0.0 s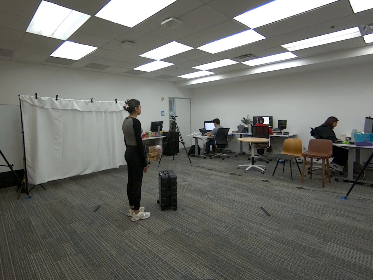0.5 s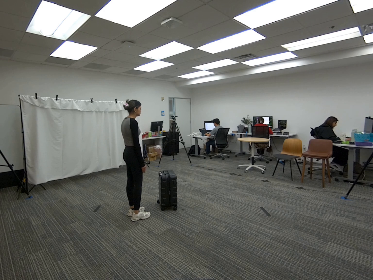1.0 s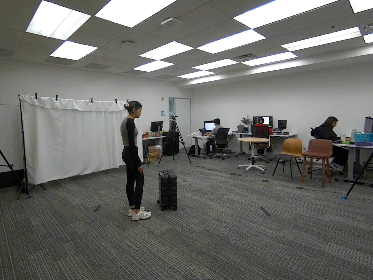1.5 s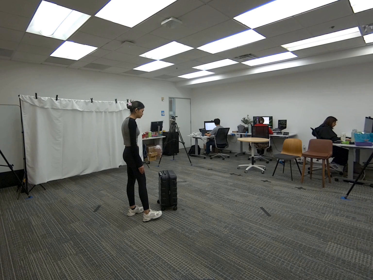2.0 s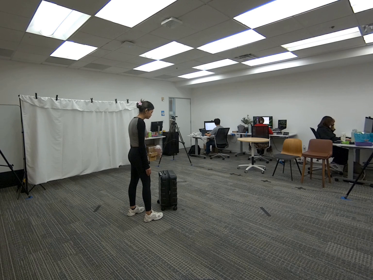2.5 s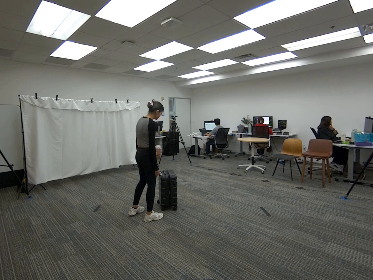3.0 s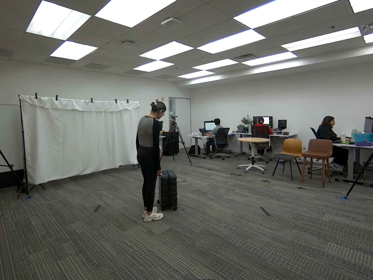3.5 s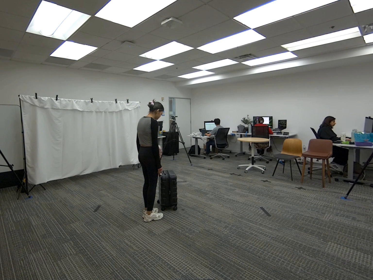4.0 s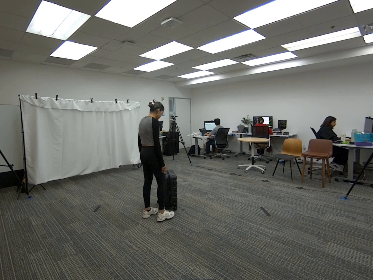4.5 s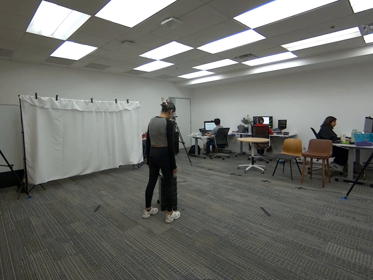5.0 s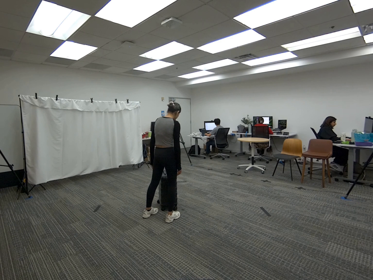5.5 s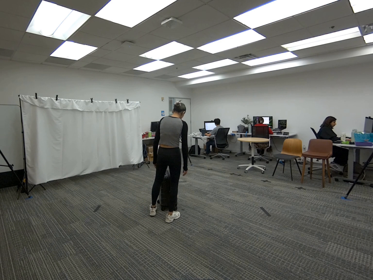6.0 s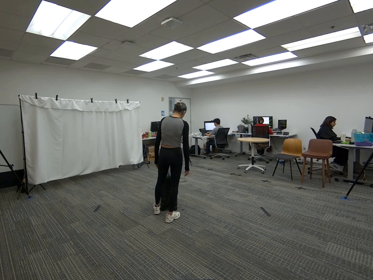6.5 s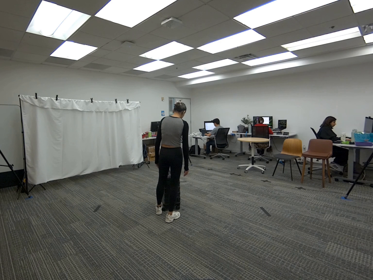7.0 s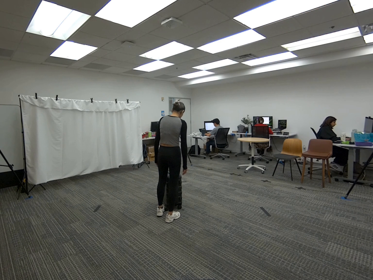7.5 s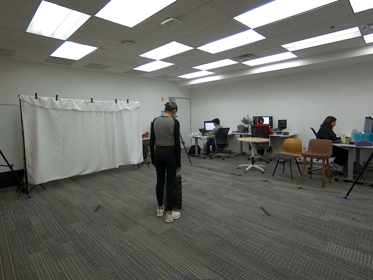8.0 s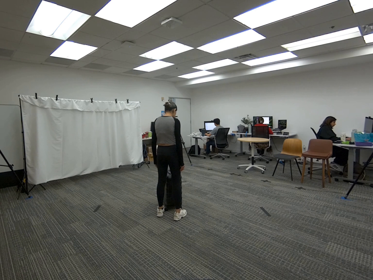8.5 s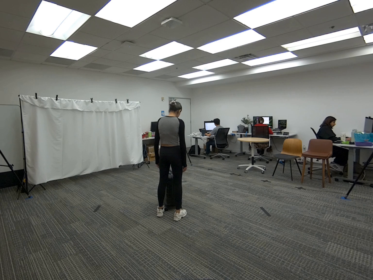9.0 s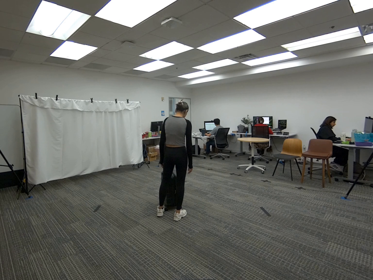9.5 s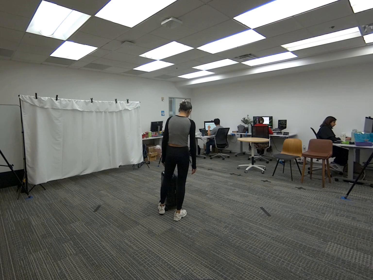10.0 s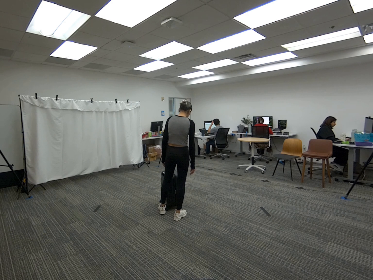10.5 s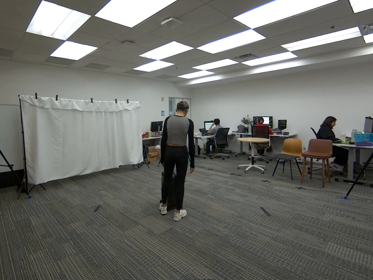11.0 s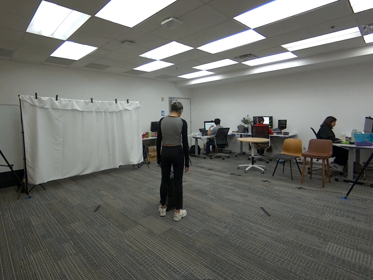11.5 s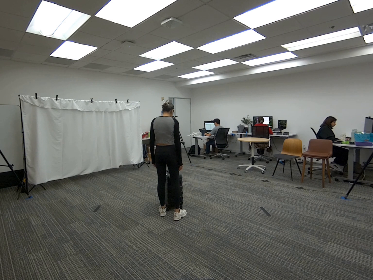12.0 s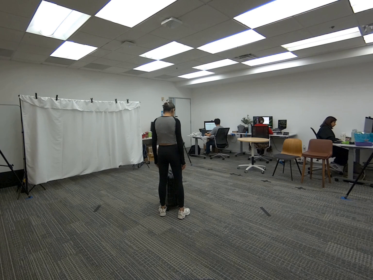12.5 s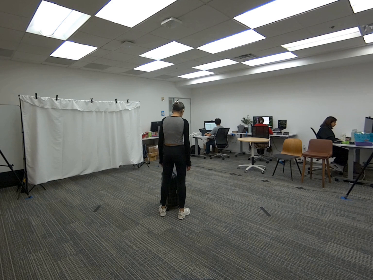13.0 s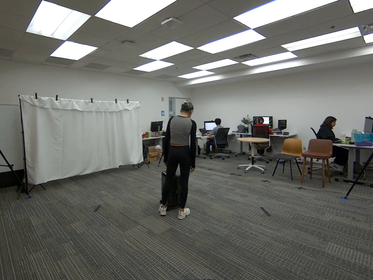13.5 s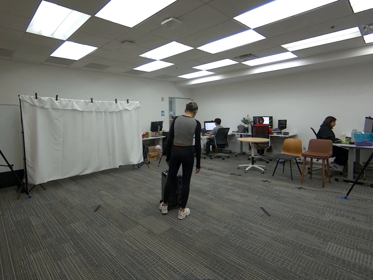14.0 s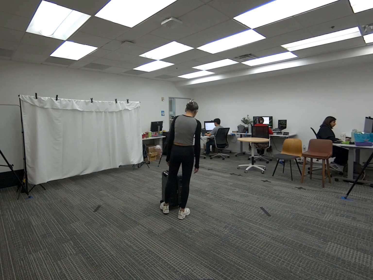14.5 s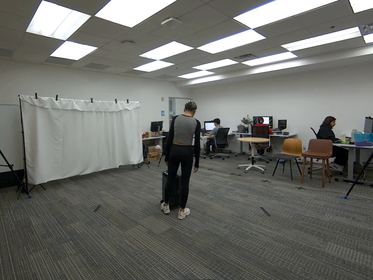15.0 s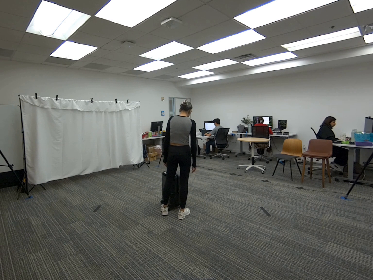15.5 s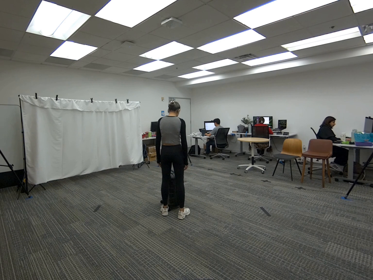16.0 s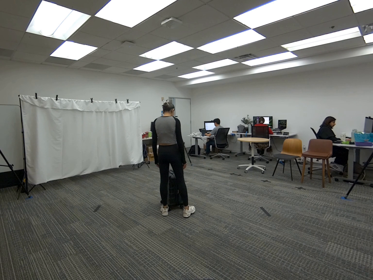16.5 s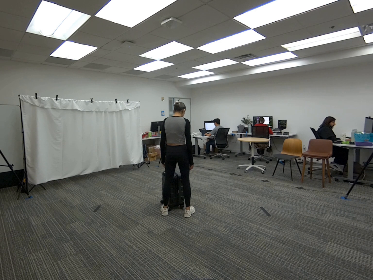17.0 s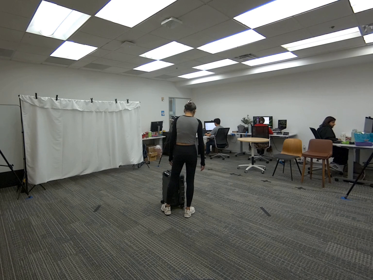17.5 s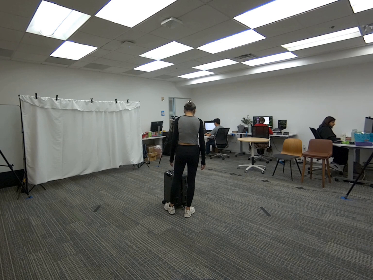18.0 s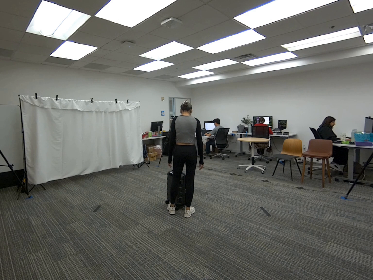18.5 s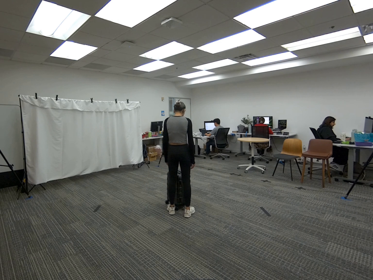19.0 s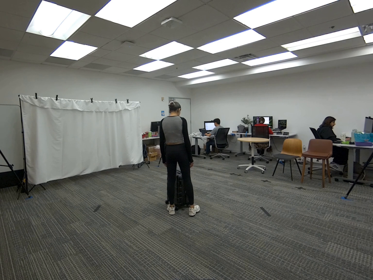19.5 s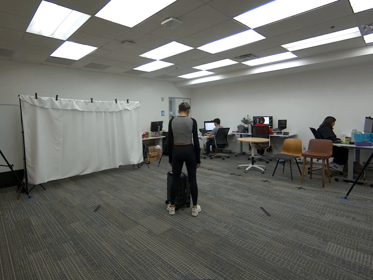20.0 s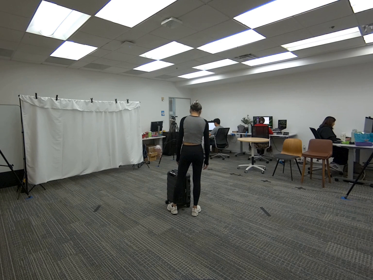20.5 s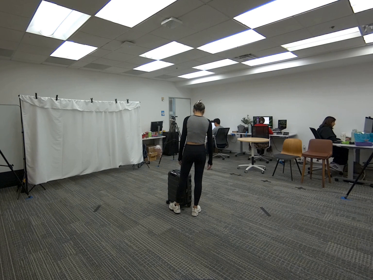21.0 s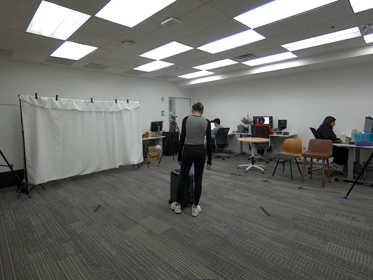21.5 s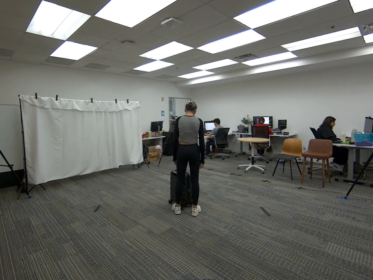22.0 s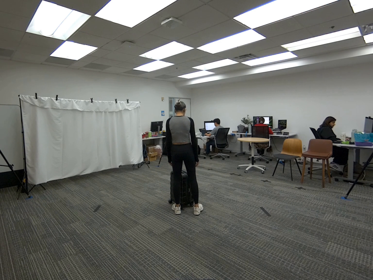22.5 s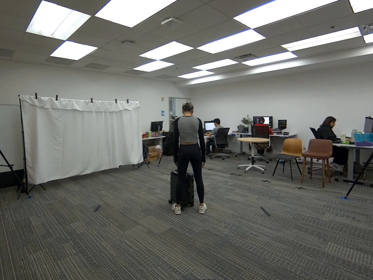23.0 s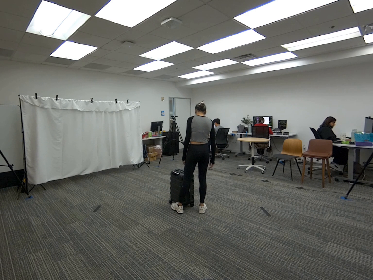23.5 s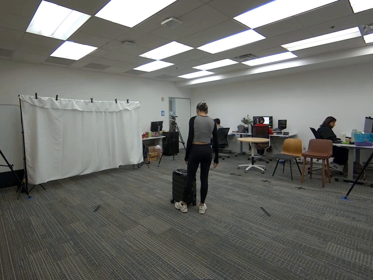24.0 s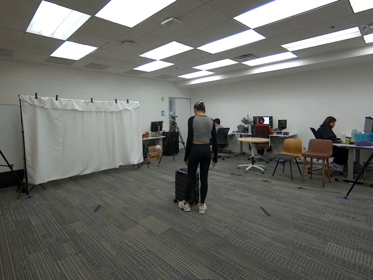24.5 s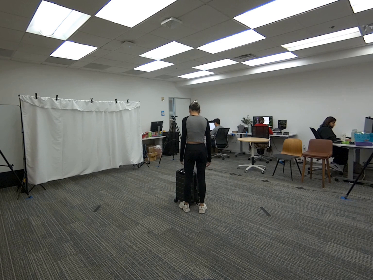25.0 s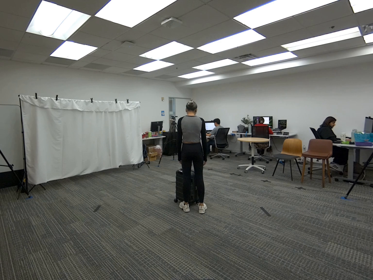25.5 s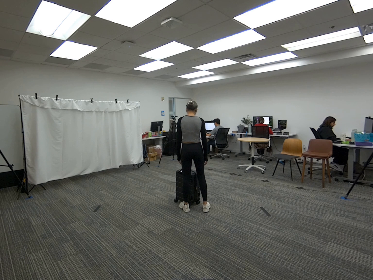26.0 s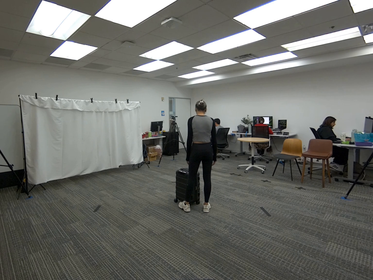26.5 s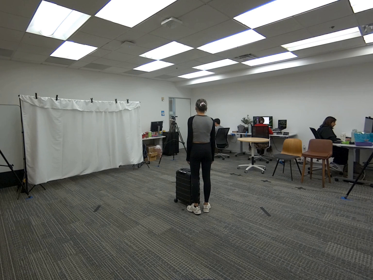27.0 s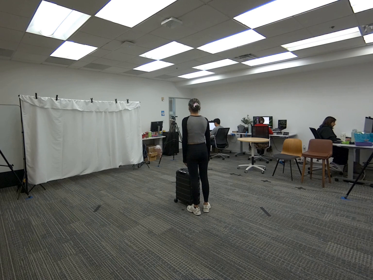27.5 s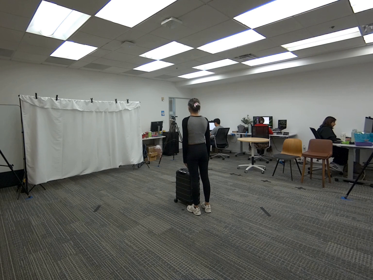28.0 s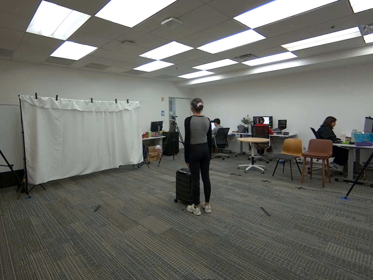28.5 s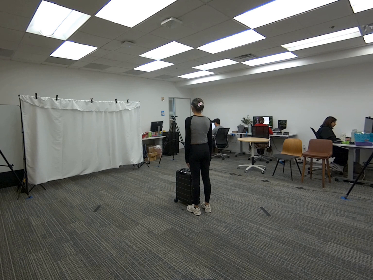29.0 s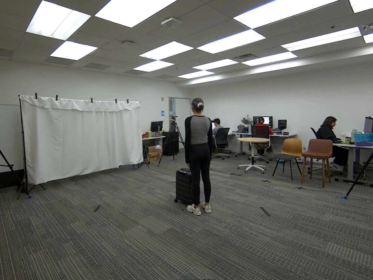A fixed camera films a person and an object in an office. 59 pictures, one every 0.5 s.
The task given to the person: Walk over to the luggage within the bounding area and using your left foot push the luggage within the bounding area. Step away when commplete.
